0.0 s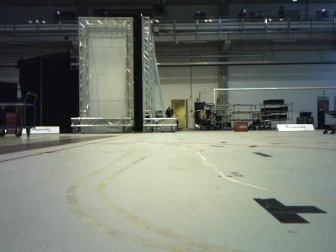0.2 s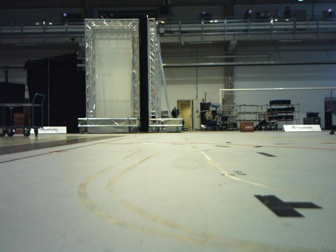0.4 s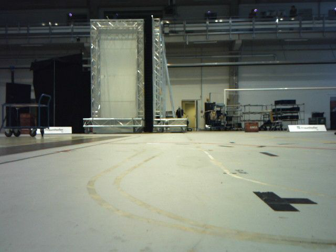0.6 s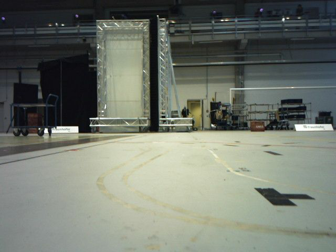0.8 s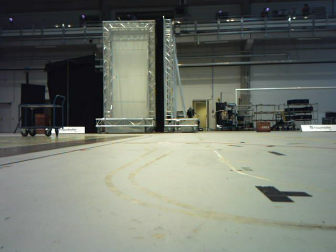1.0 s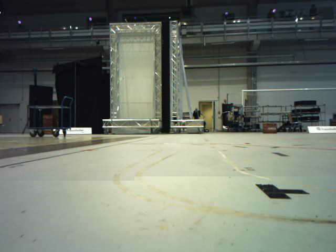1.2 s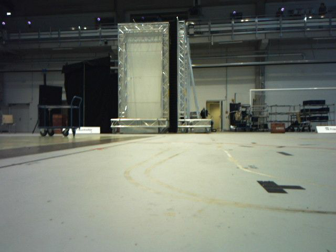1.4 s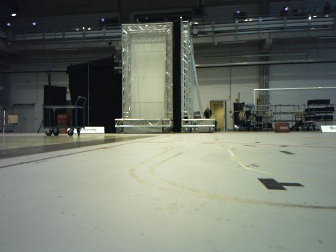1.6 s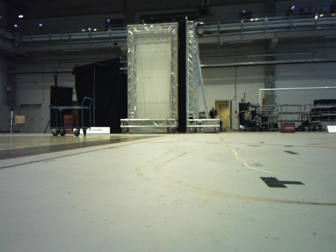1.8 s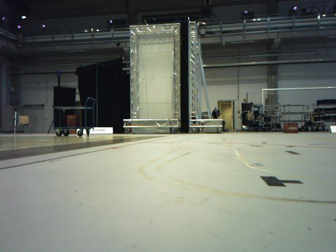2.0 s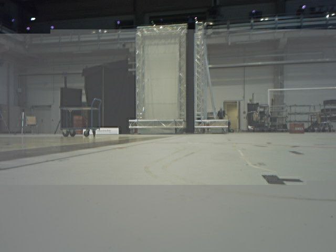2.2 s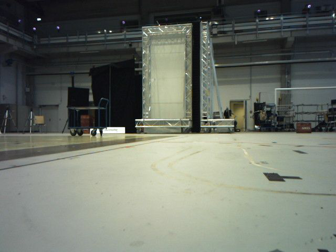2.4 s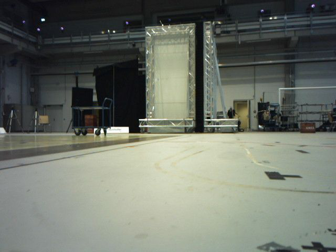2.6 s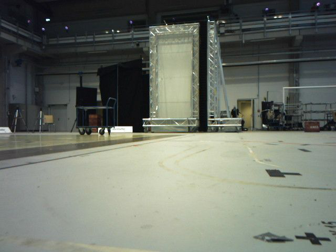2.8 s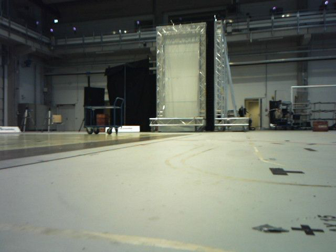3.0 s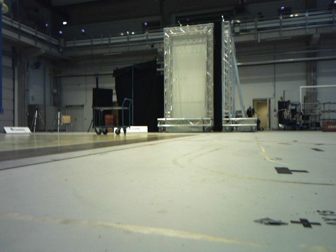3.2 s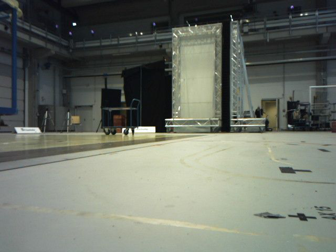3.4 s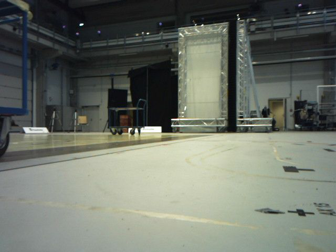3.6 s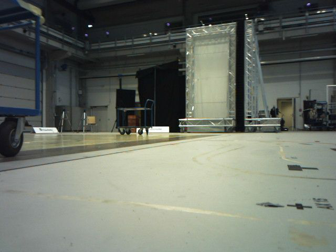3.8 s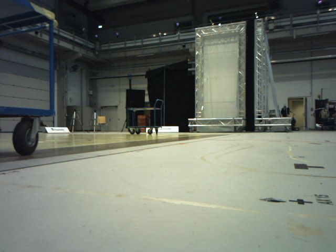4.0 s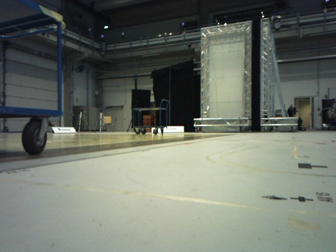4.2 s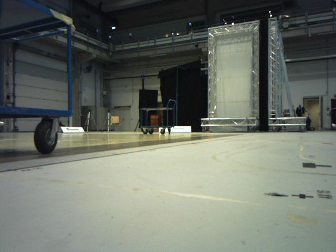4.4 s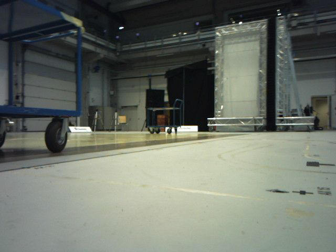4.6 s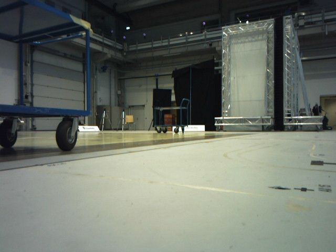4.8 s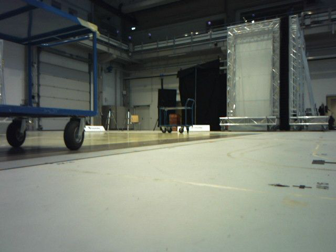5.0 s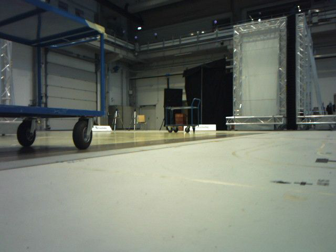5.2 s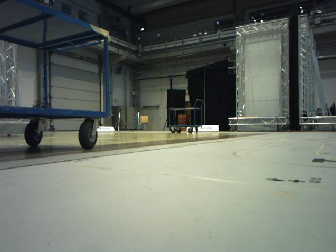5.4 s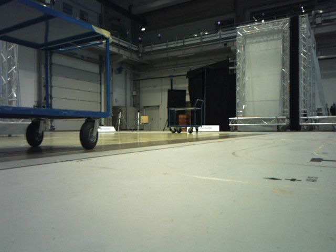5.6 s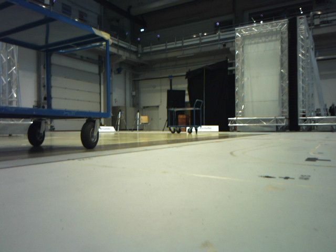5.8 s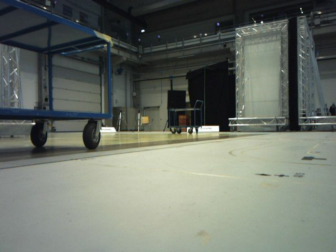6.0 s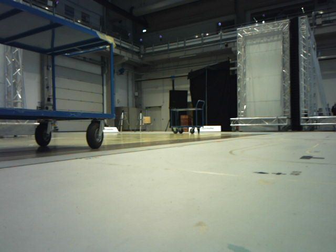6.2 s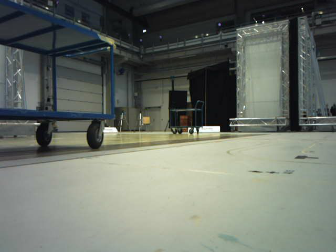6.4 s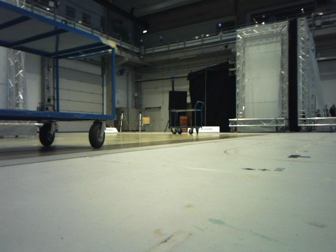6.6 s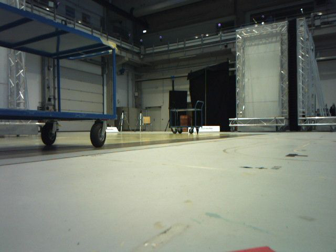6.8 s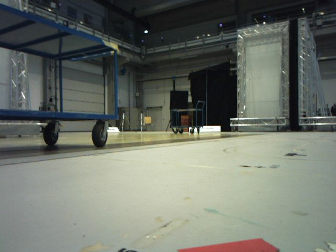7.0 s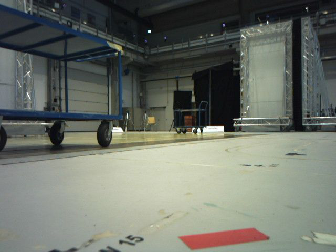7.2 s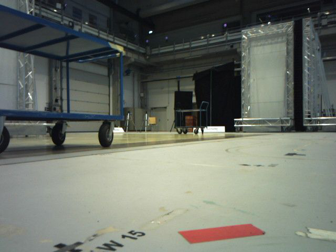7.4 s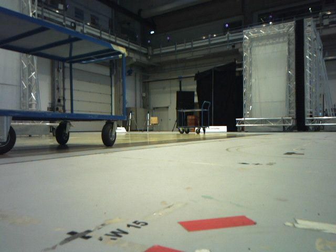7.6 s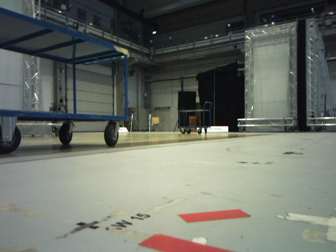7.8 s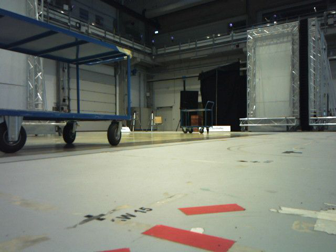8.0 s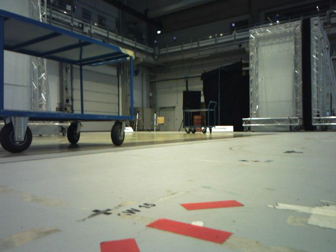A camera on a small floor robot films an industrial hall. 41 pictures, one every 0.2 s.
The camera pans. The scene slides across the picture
to the right.
The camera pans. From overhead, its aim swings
counterclockwise.
0.0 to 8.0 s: The camera swings to its left by about 35 degrees, and the scene slides to the right. It travels backward, about 1.6 m.
The film runs backward here.
